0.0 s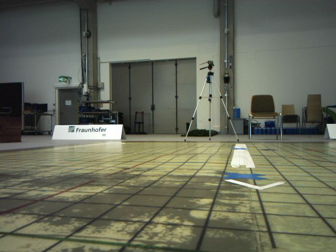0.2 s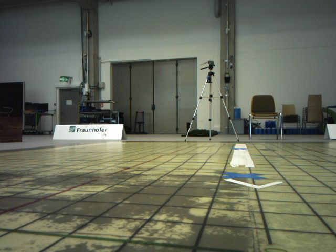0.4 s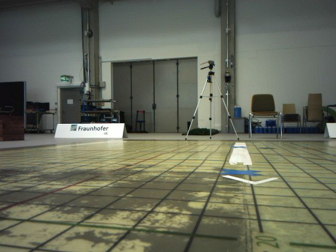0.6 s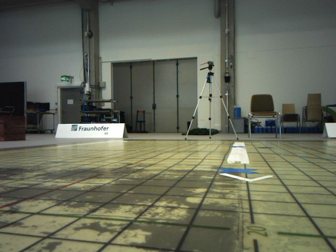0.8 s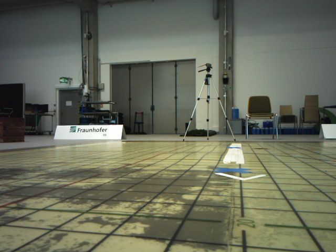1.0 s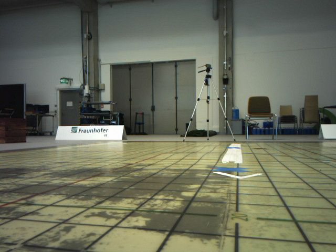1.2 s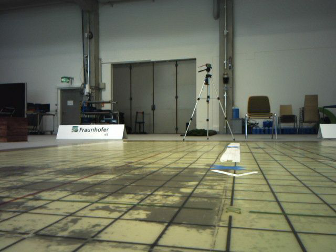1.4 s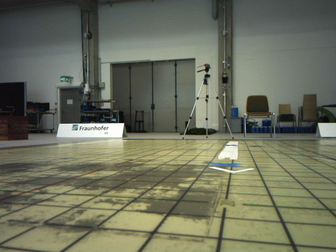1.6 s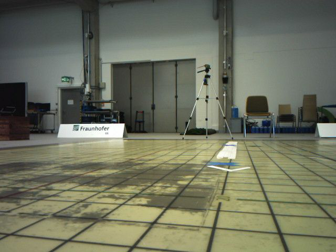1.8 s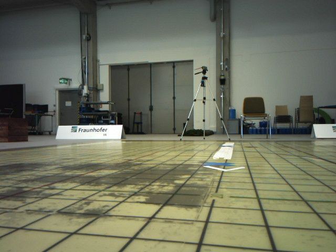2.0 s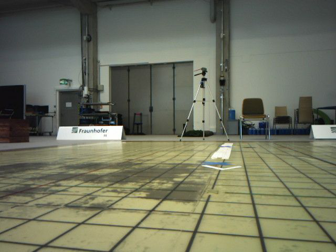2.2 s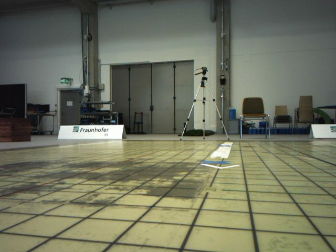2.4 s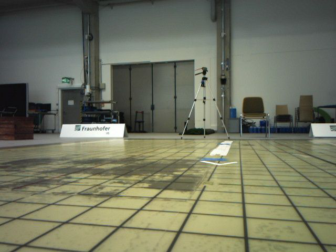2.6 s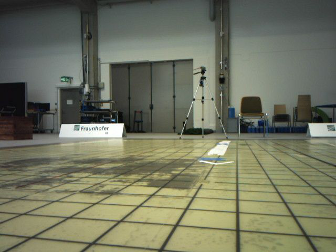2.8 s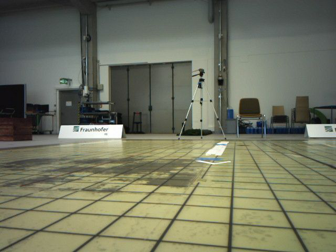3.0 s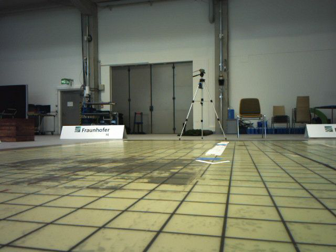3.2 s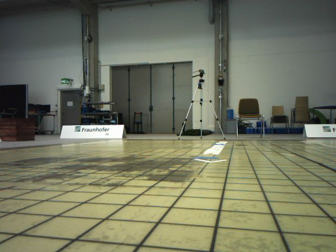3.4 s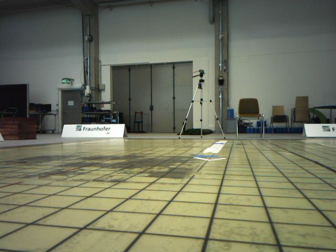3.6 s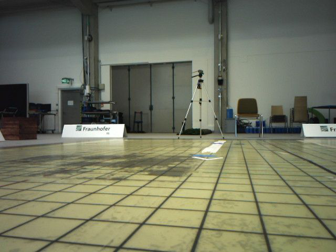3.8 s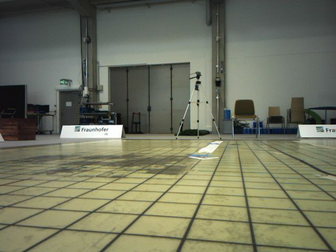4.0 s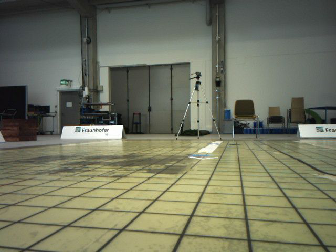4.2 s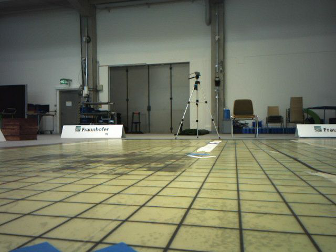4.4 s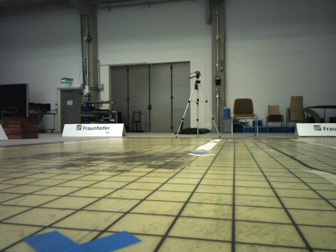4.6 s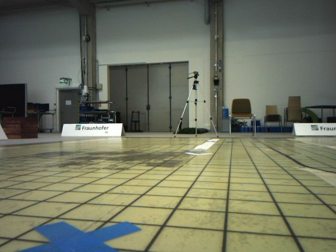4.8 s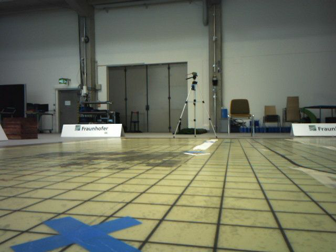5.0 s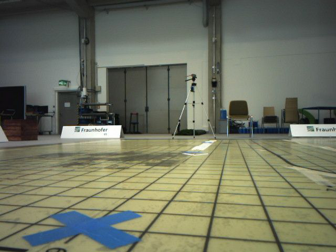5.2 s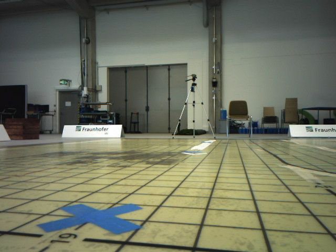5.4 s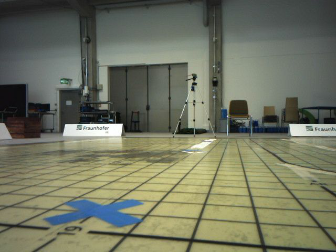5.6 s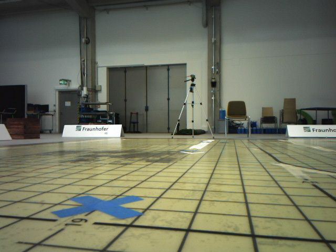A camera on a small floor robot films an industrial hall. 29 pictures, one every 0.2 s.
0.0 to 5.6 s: The camera travels backward, about 1.2 m, so what stands in front gets smaller.
The film runs backward here.
